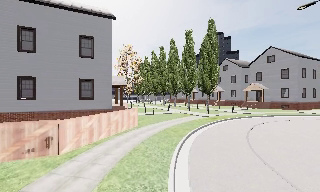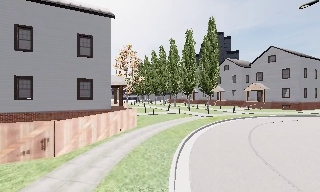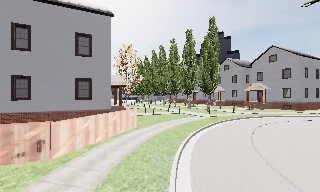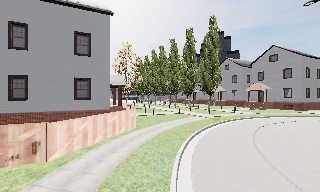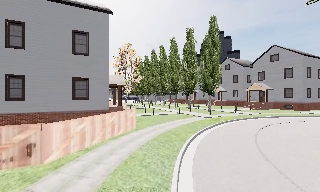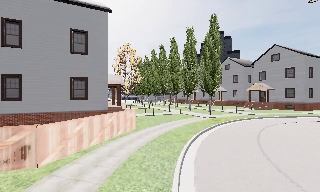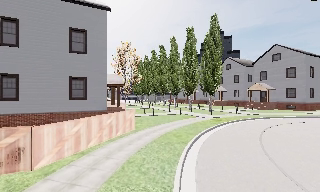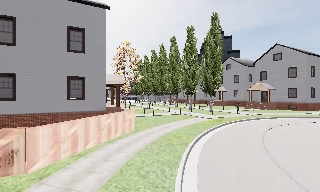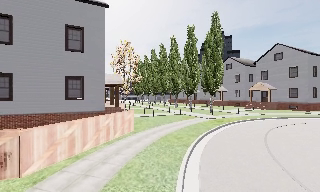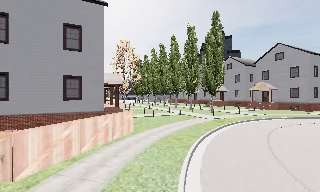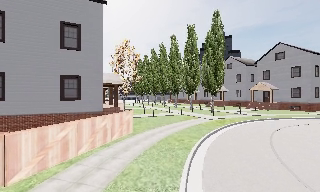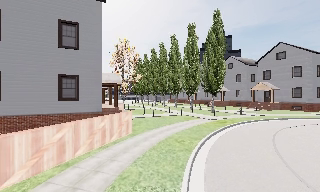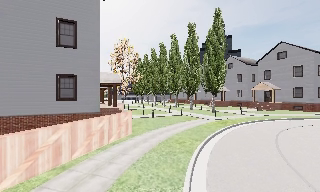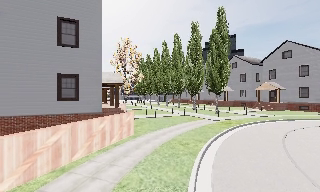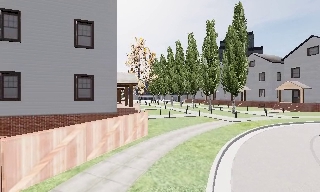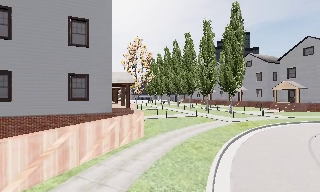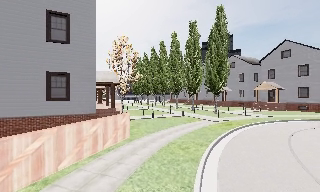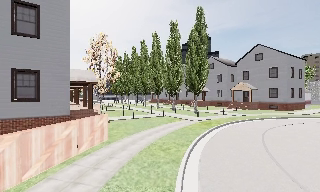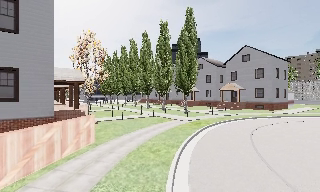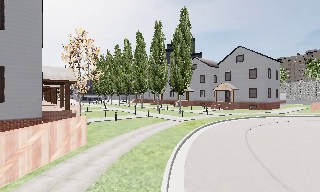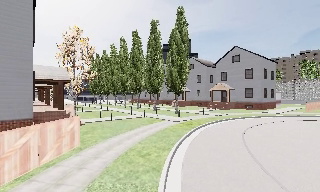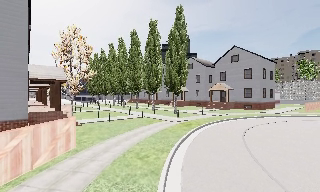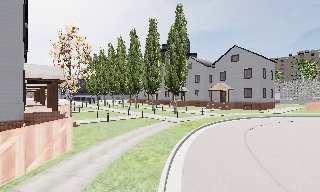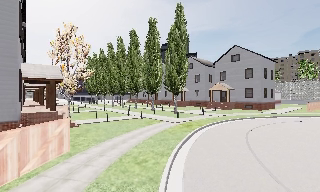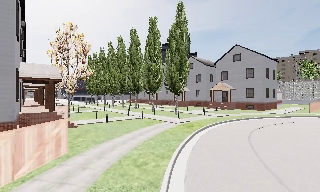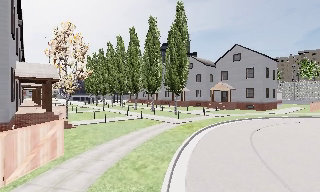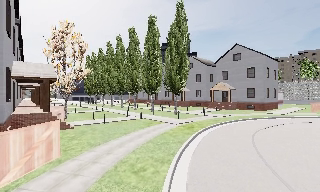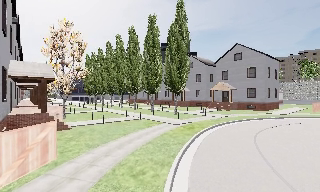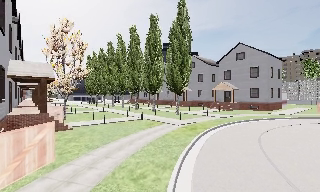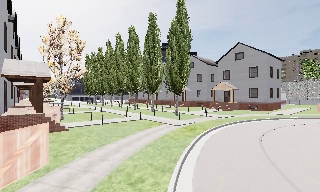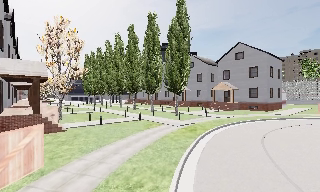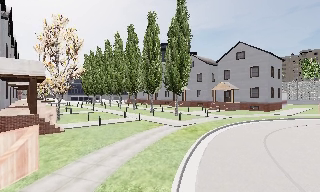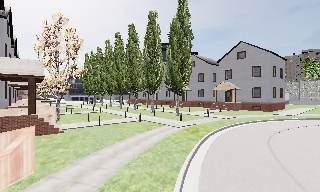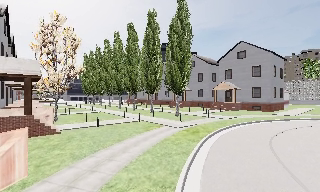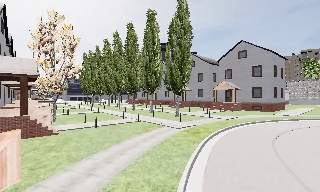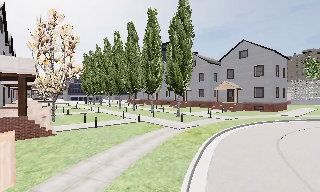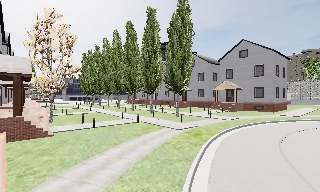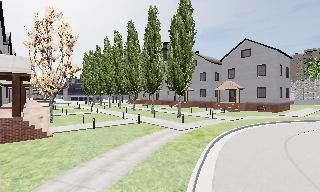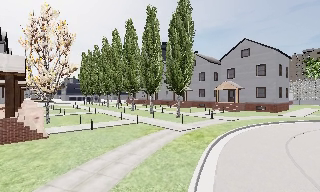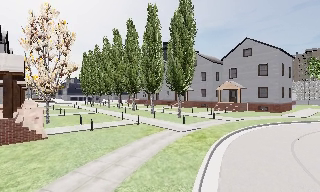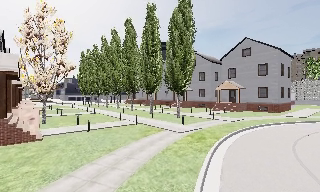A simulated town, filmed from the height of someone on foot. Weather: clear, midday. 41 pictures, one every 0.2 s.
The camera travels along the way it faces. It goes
forward.
0.0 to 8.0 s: The camera swings to its right by about 15 degrees, and the scene slides to the left. It travels forward, about 9 m, so what stands in front looms larger.
The film runs forward here.
